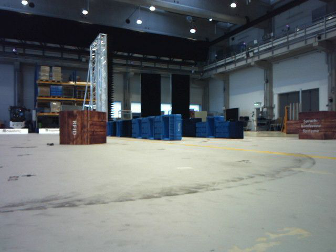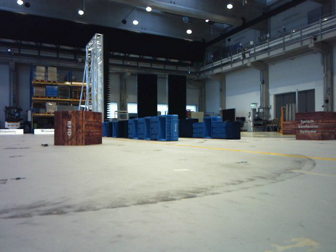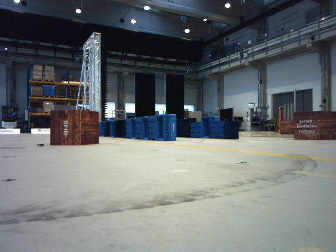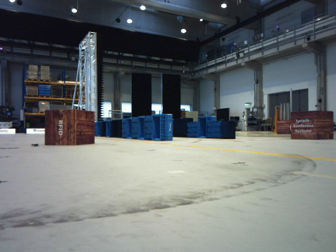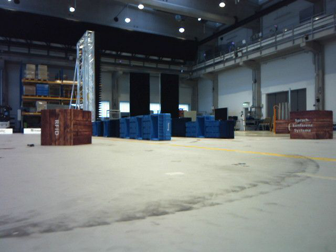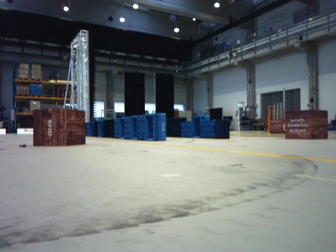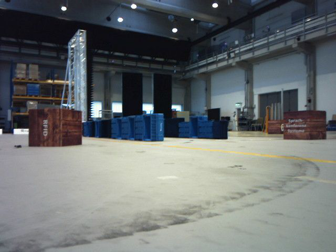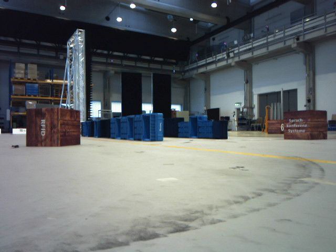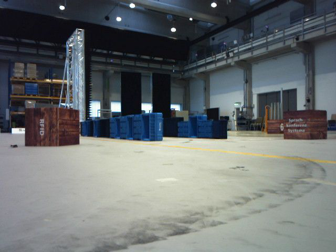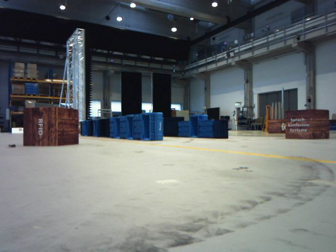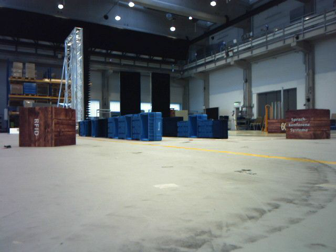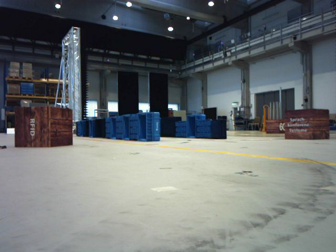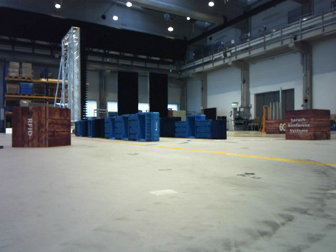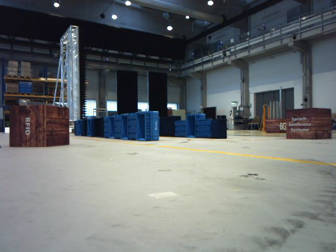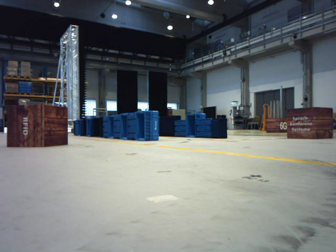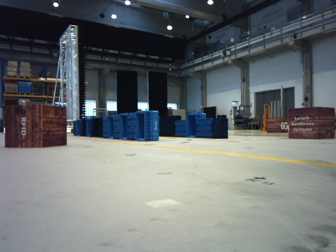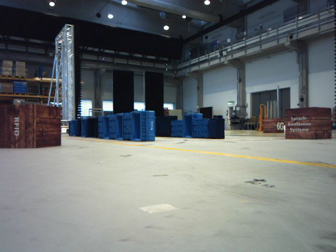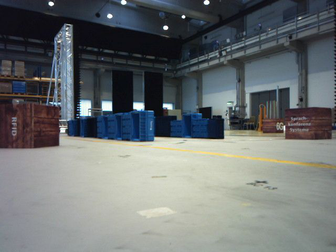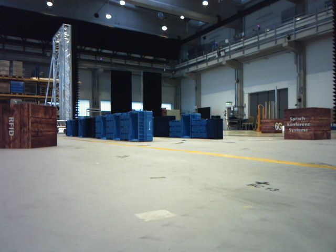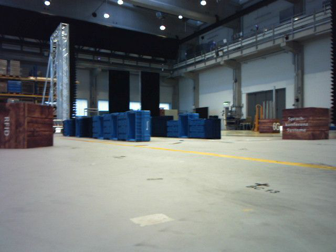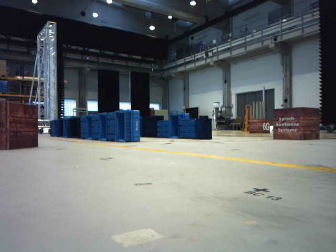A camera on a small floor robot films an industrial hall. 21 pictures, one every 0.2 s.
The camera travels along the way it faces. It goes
forward.
0.0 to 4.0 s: The camera travels forward, about 0.8 m, so what stands in front looms larger.
The film runs forward here.
